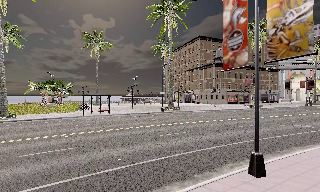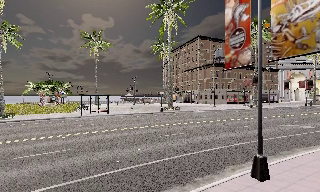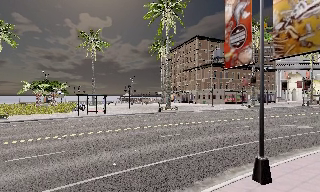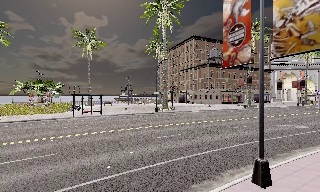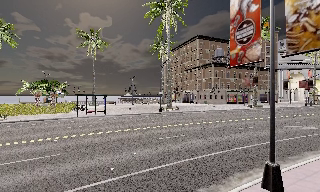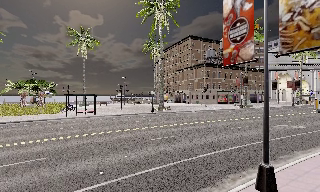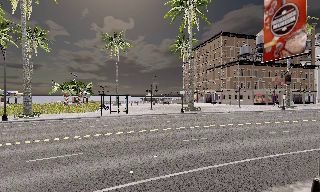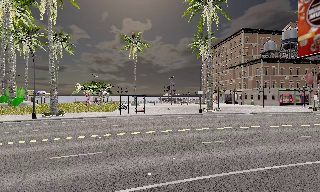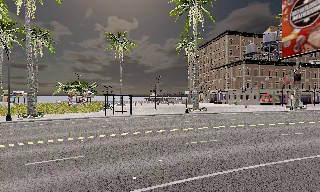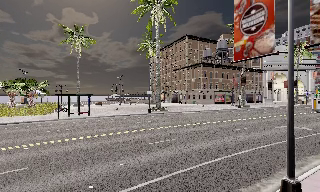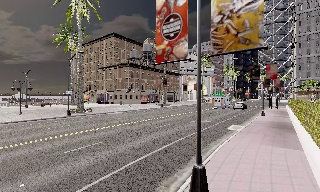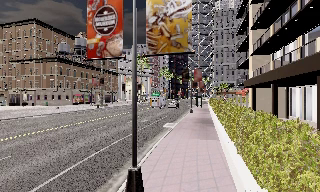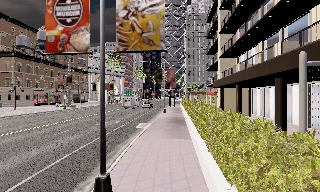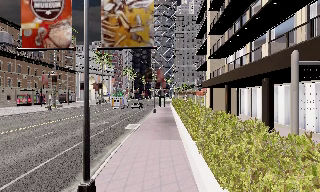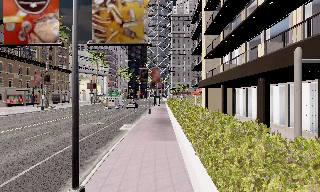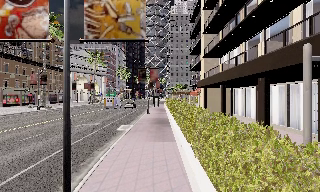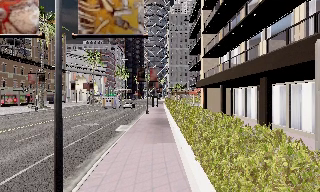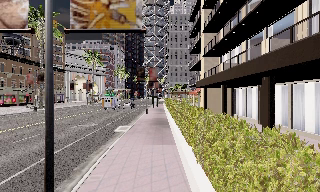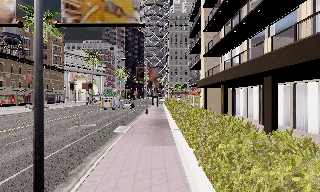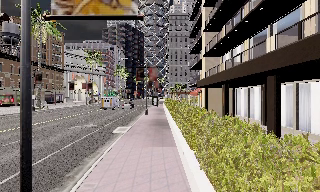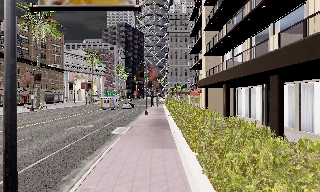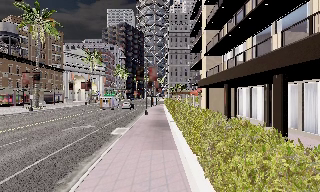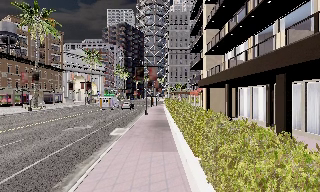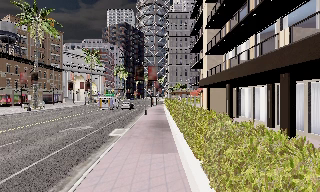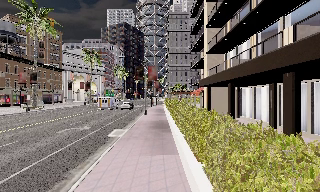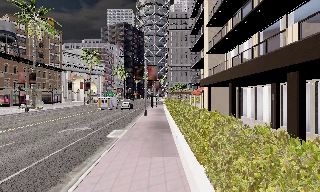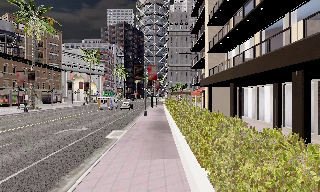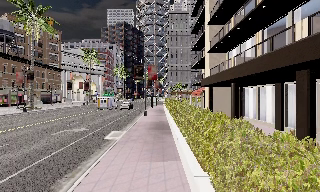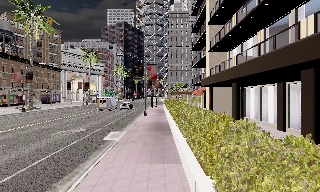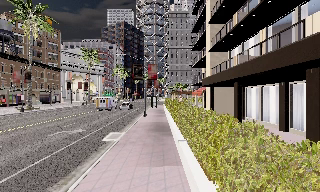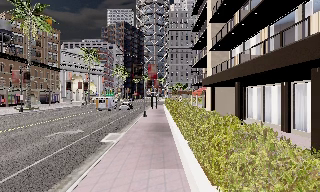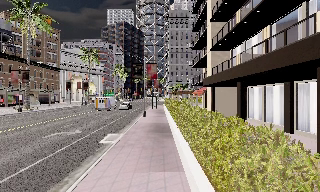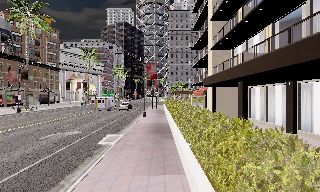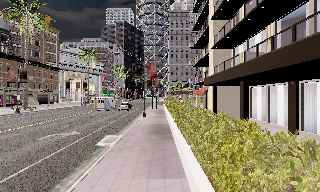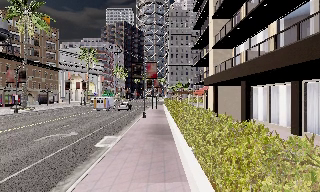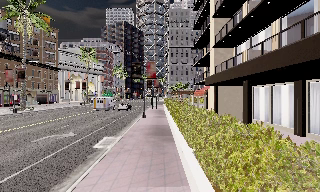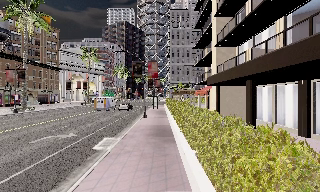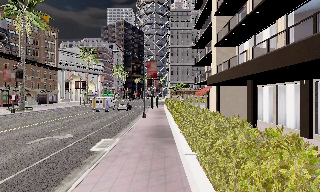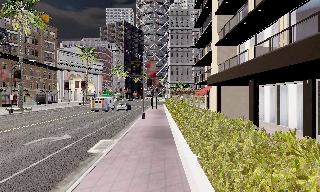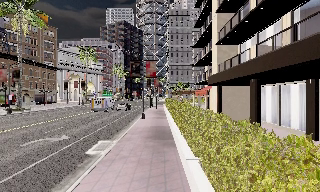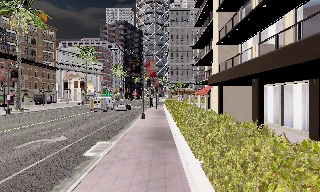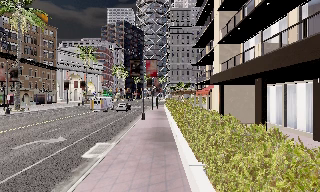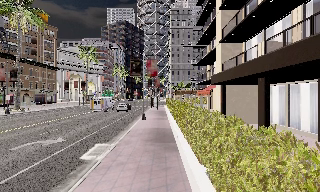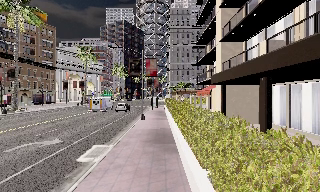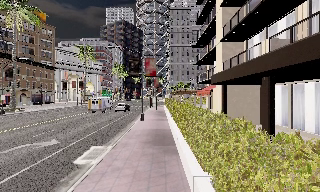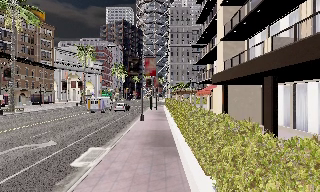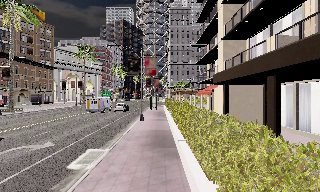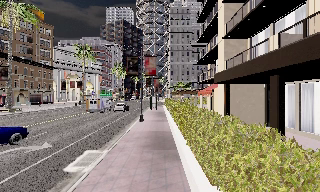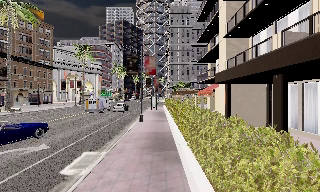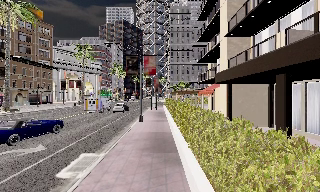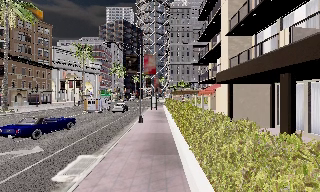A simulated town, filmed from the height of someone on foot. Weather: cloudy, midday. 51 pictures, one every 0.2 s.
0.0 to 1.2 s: The camera travels forward, about 1.5 m, so what stands in front looms larger.
1.2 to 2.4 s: The camera pans to its right, which is clockwise from overhead, by about 70 degrees. It travels forward, about 1.5 m.
2.4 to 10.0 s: The camera travels forward, about 8 m, so what stands in front looms larger.
The film runs forward here.
